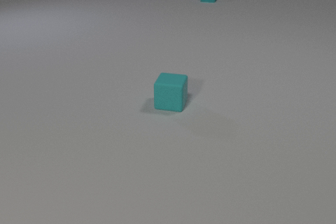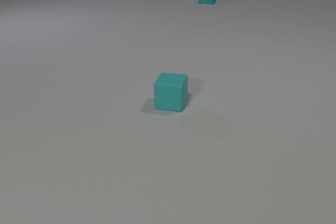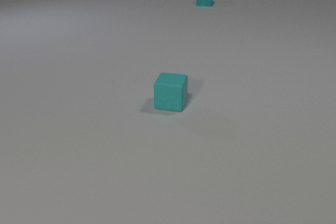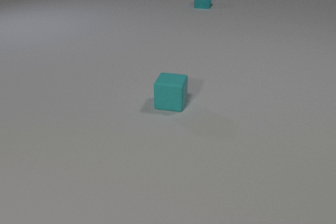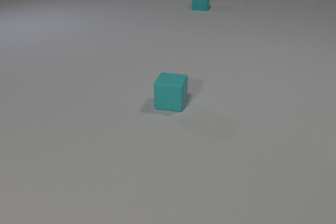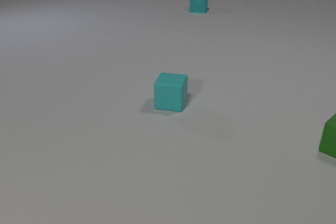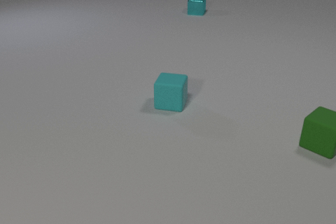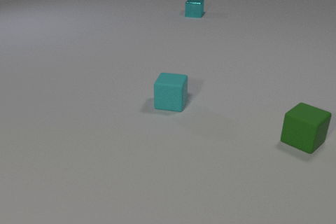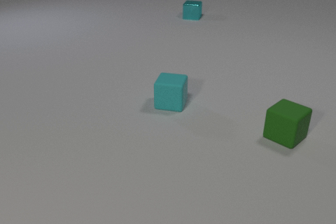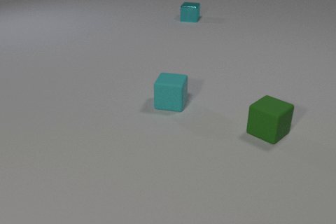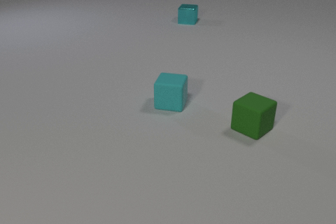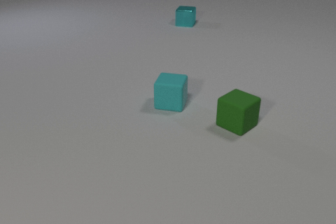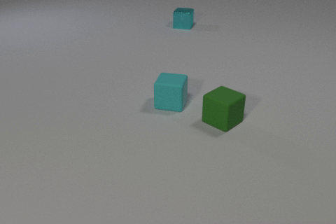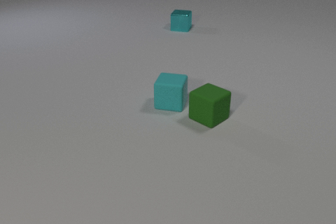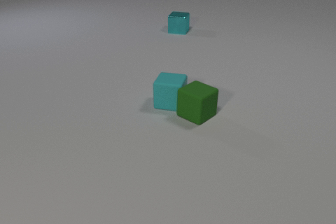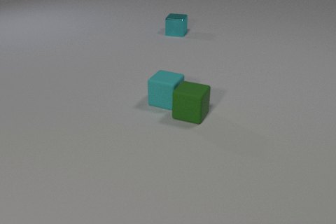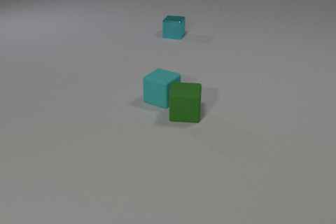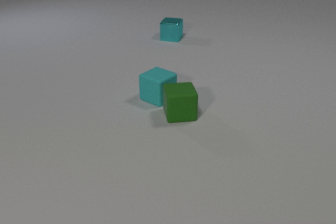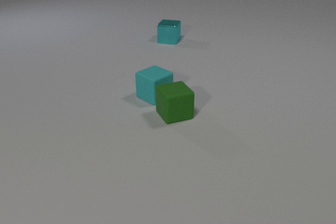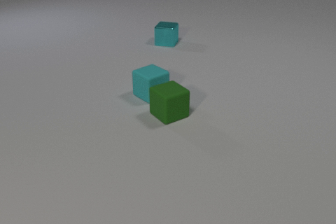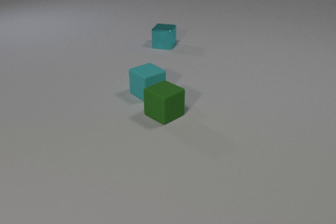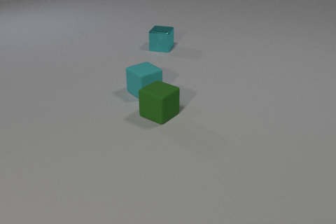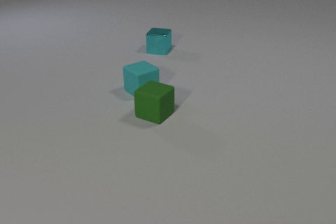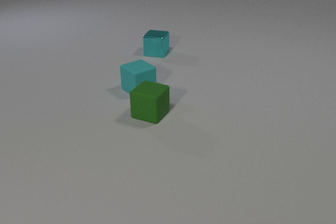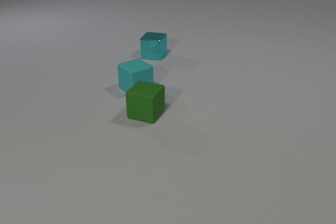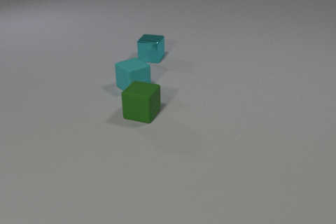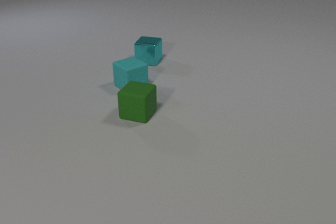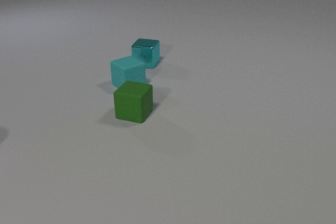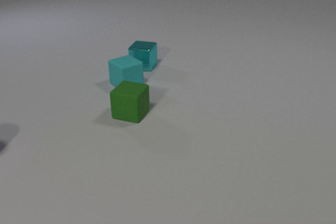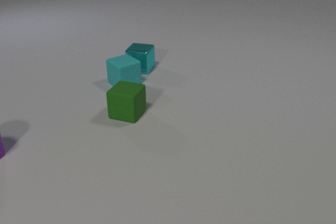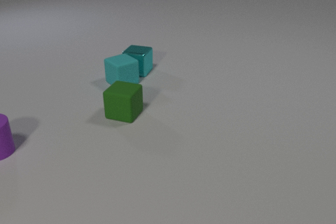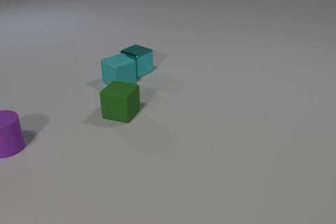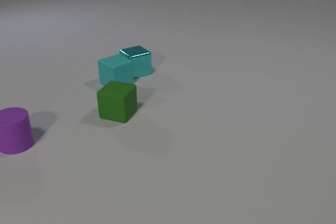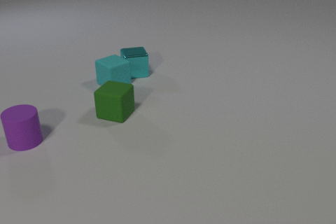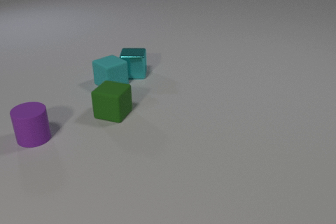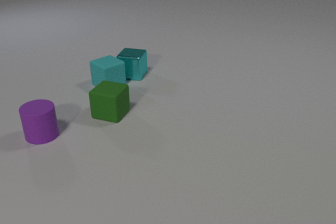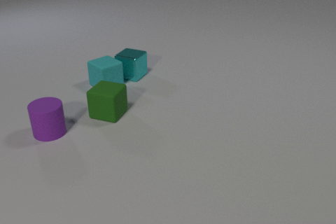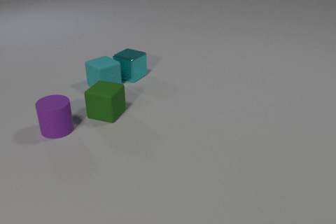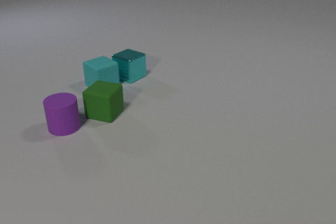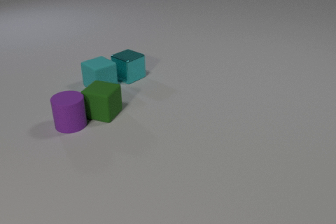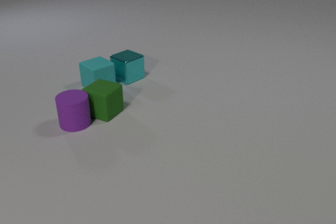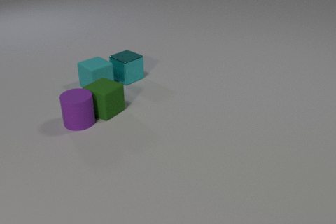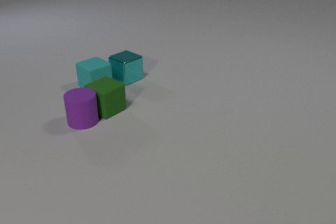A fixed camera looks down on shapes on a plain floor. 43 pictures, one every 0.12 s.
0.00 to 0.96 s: The green rubber cube comes in at the right edge, slides to the left. The cyan metal cube slides toward the camera.
0.96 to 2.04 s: The green rubber cube slides to the left, spins so that its near face slides to the right, counterclockwise seen from above. The cyan rubber cube slides to the left and away from the camera, spins clockwise seen from above by about 30 degrees, its near face sliding to the left. The cyan metal cube slides toward the camera. The green rubber cube and the cyan rubber cube collide.
2.04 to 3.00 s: The green rubber cube slides to the left, spins counterclockwise seen from above by about 60 degrees, its near face sliding to the right. The cyan rubber cube slides away from the camera and to the left. The cyan metal cube slides toward the camera.
3.00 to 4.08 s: The green rubber cube slides to the left. The cyan rubber cube slides to the left and away from the camera. The cyan metal cube slides toward the camera and to the left, spins clockwise seen from above by about 75 degrees, its near face sliding to the left. The purple rubber cylinder comes in at the left edge, slides to the right. The cyan rubber cube and the cyan metal cube collide.
4.08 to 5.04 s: The green rubber cube slides away from the camera and to the left. The cyan rubber cube slides to the left. The cyan metal cube slides toward the camera and to the left, spins so that its near face slides to the left, clockwise seen from above. The purple rubber cylinder slides to the right. The green rubber cube and the purple rubber cylinder collide.
What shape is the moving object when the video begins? cube.
How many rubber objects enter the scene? 2.
What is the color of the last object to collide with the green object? purple.
